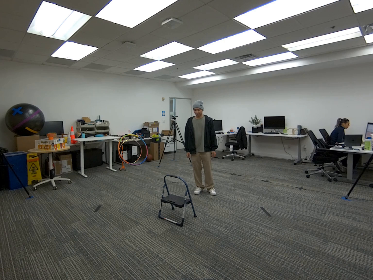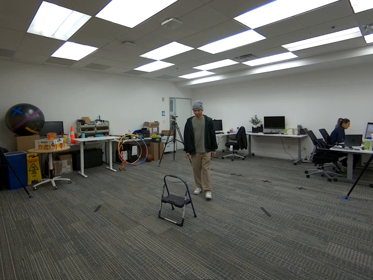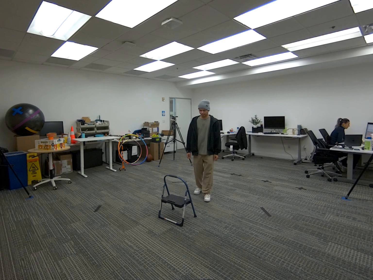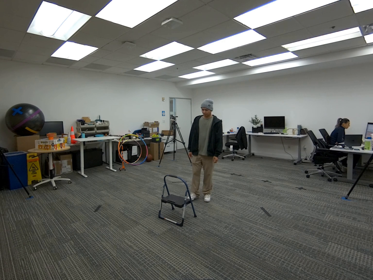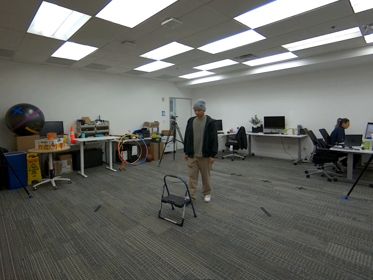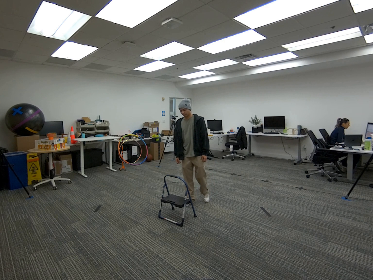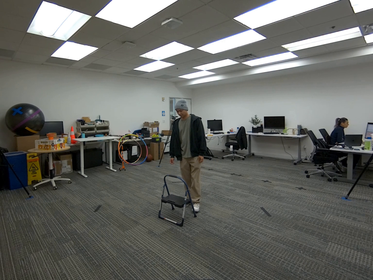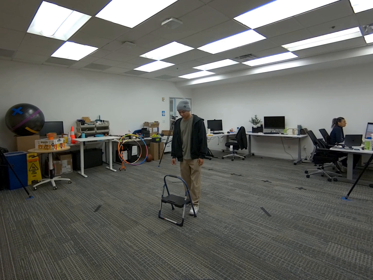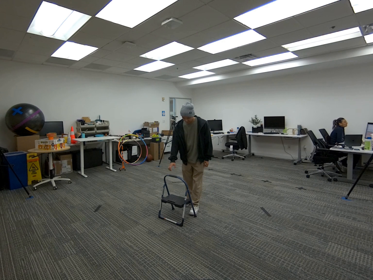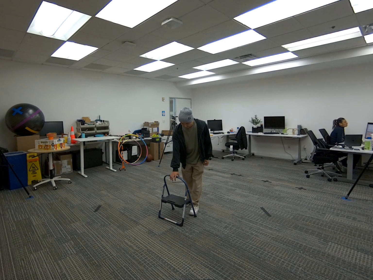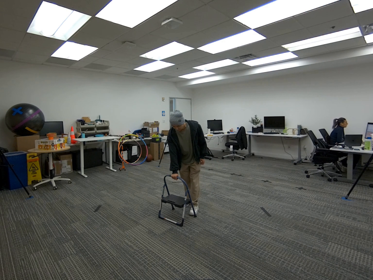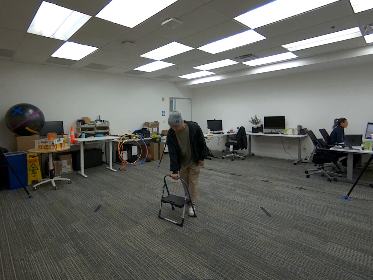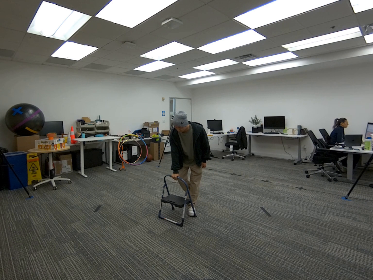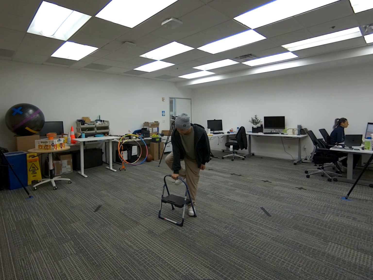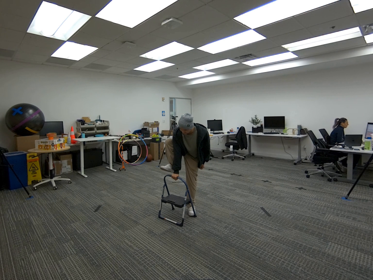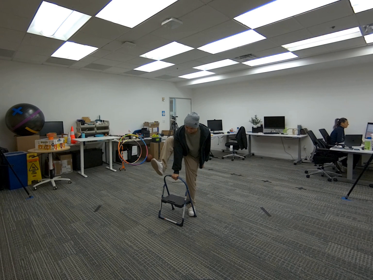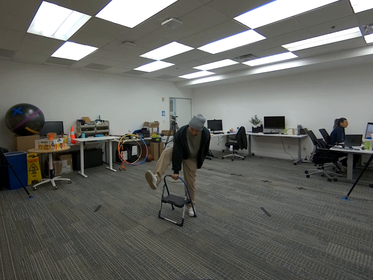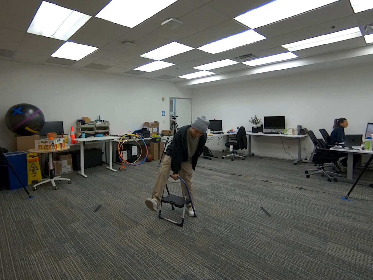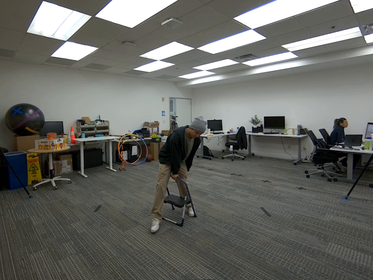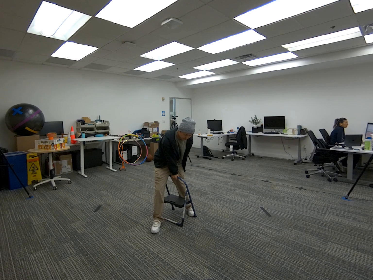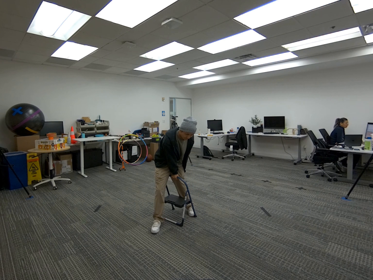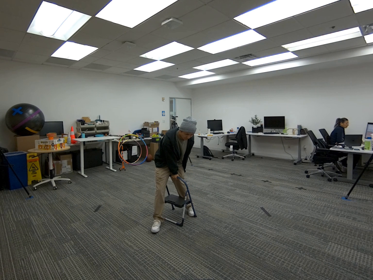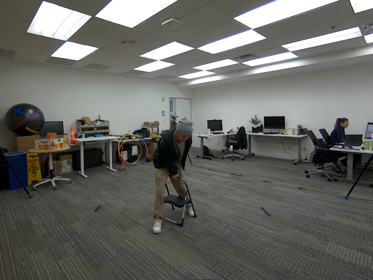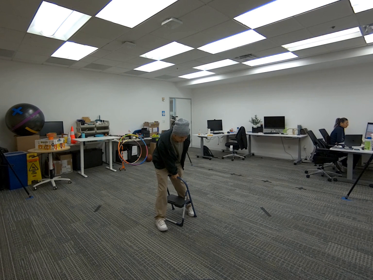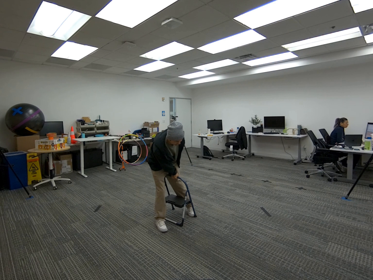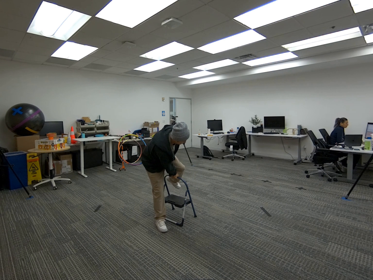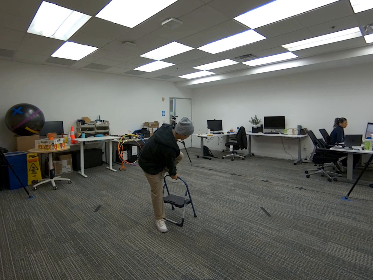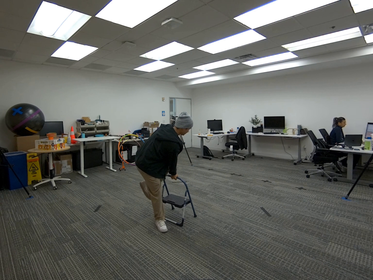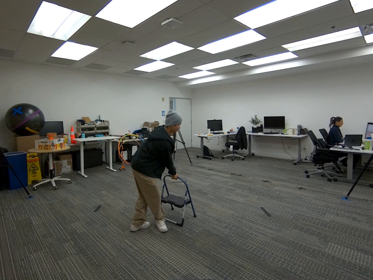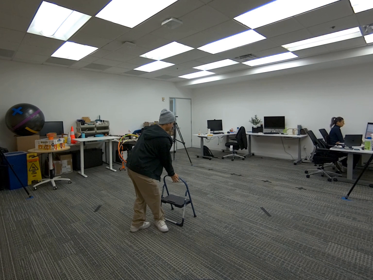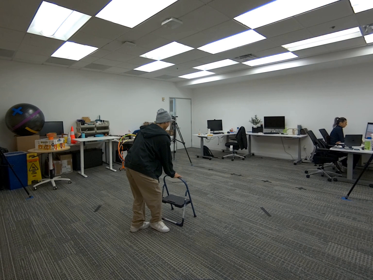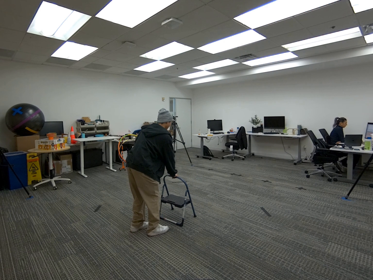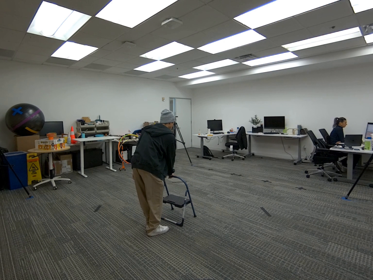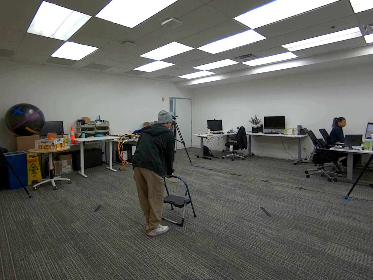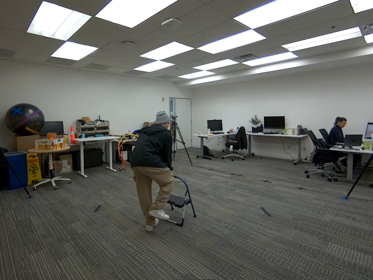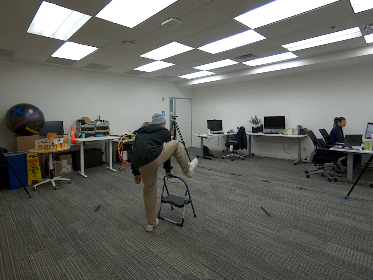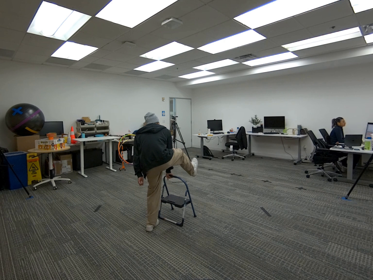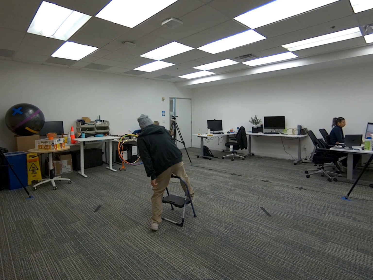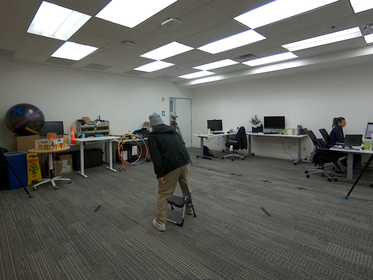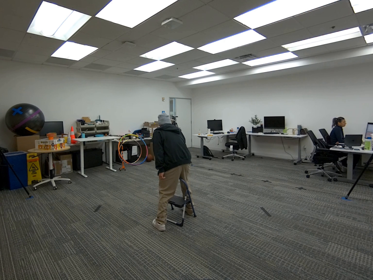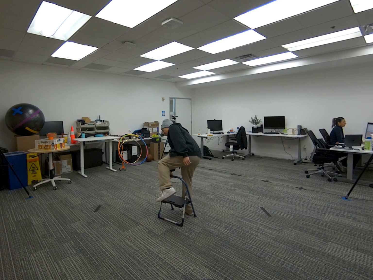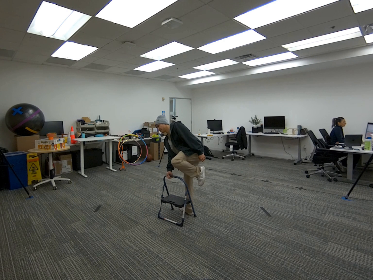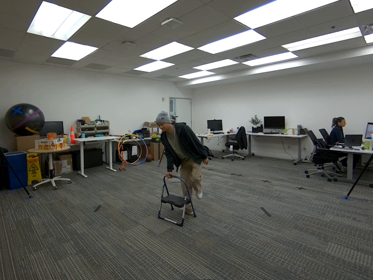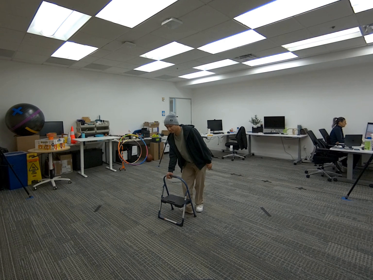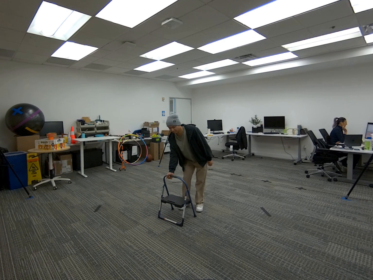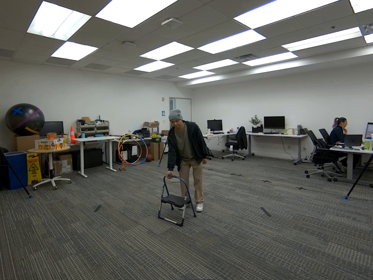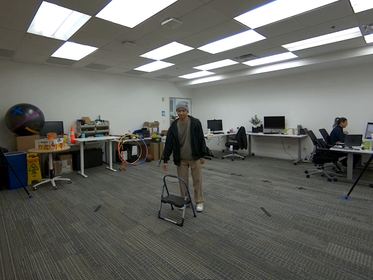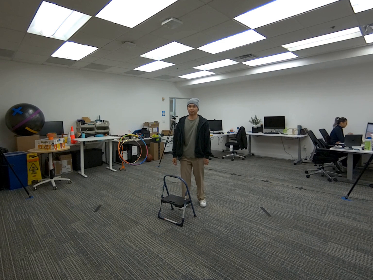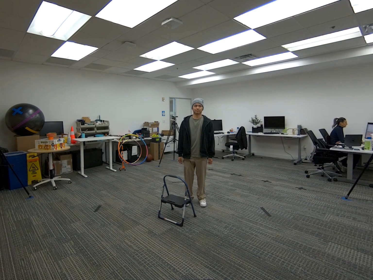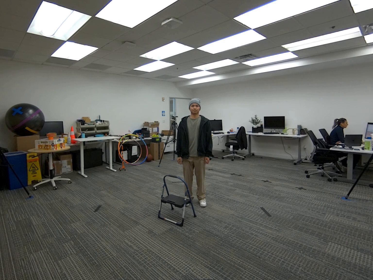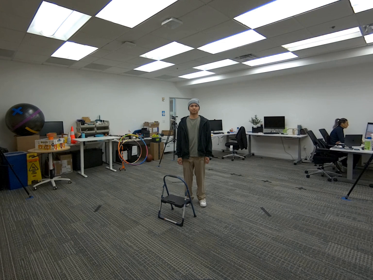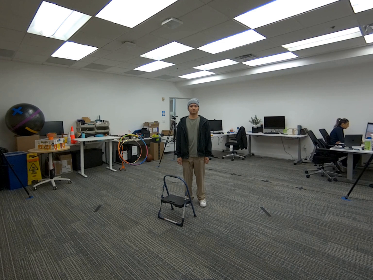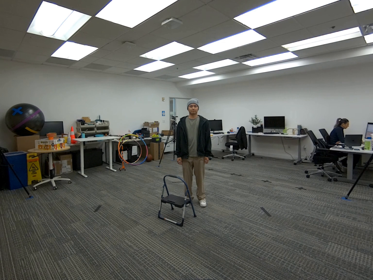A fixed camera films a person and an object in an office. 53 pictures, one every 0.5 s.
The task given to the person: Walk over to the step ladder and step over the step ladder using one hand to hold the handle of the ladder.
